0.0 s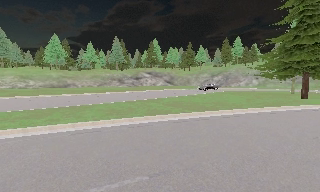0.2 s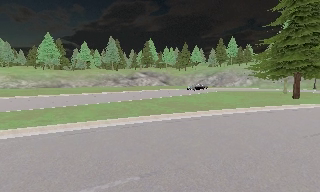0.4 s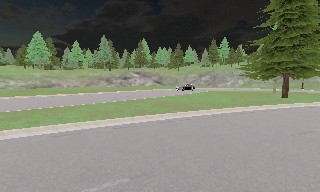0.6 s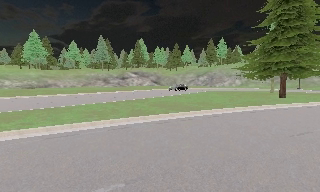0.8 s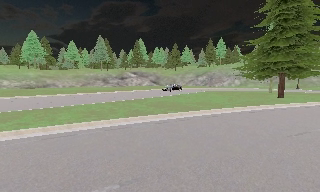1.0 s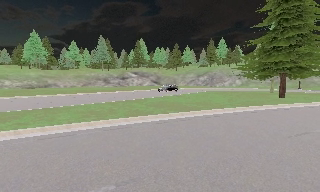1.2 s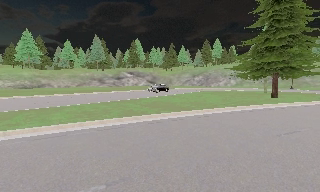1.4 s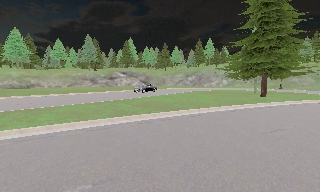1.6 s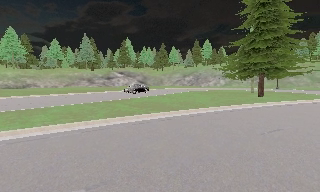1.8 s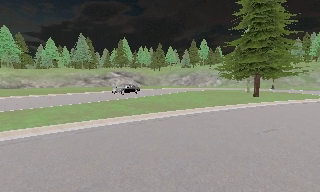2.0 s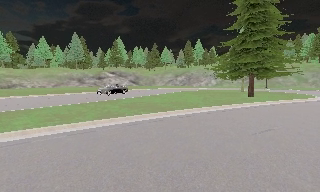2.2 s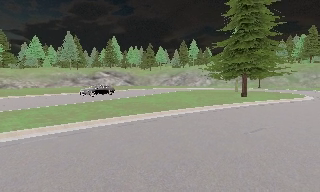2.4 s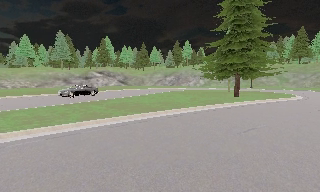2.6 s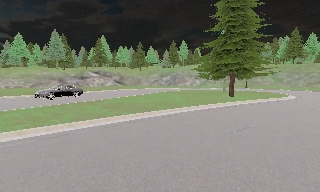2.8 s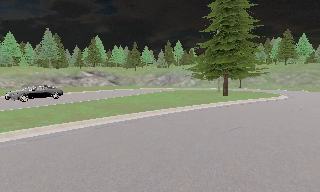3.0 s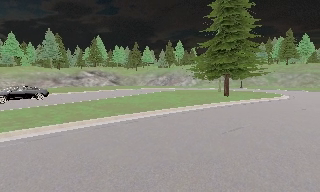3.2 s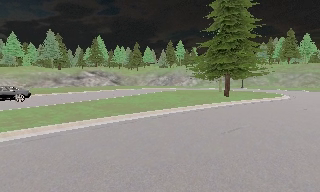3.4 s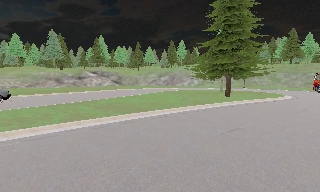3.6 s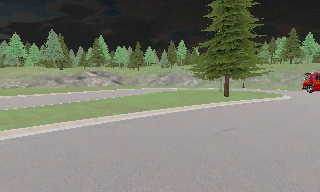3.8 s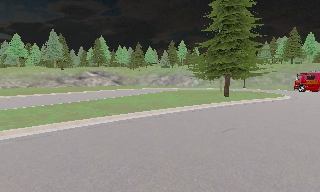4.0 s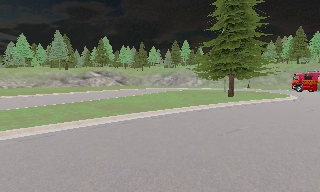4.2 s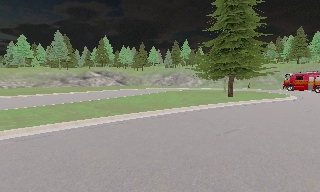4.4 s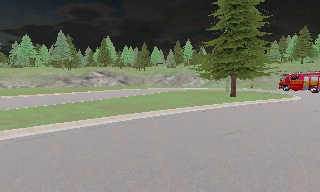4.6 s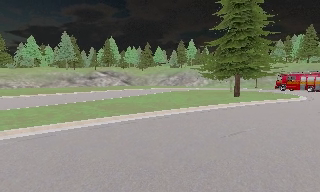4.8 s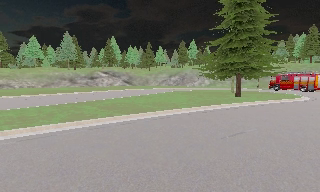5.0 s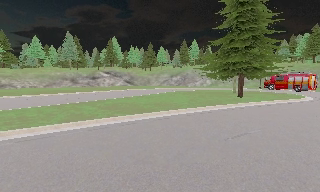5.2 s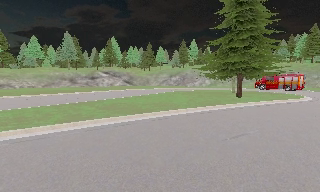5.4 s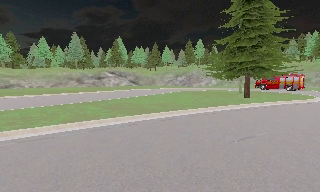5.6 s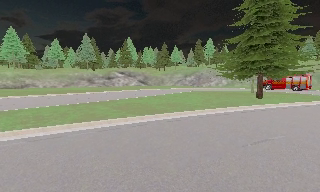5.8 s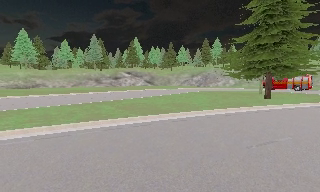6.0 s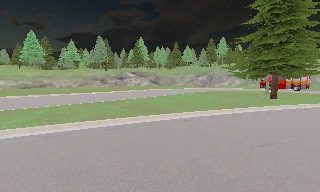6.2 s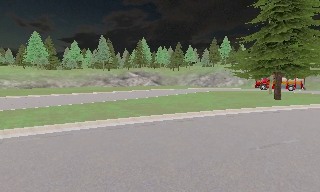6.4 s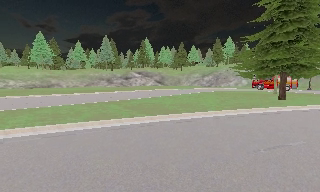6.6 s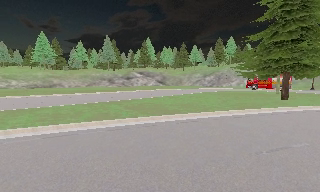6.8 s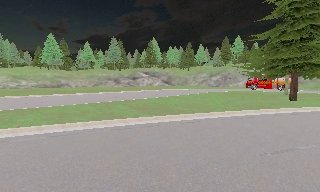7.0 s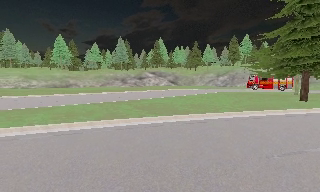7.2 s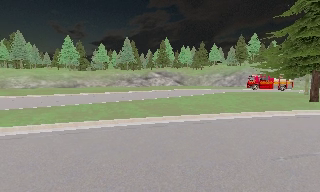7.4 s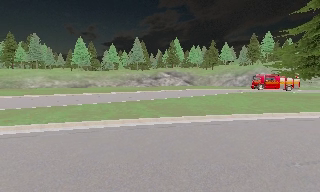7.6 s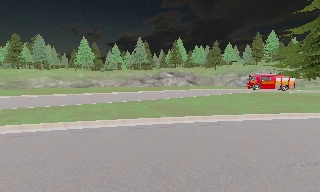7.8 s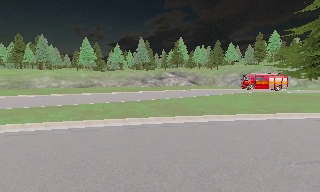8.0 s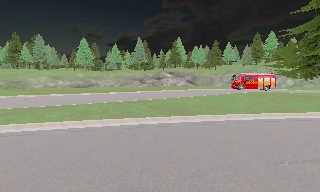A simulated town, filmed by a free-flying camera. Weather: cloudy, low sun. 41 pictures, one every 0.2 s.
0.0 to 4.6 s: The camera pans to its right, which is clockwise from overhead, by about 15 degrees. It travels to its right and forward, about 2 m, so close, fixed things drift to the left.
4.6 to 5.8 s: The camera travels forward, about 0.5 m, so what stands in front looms larger.
5.8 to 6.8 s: The camera shifts only a little, or ends up much as it began.
6.8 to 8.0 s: The camera travels to its right, about 0.5 m.
The film runs forward here.
